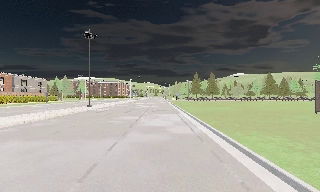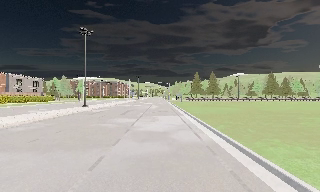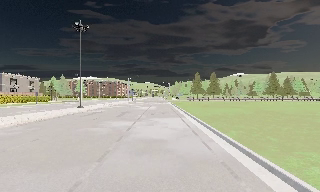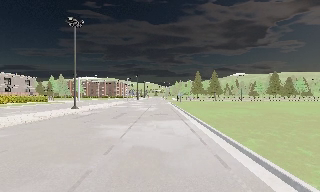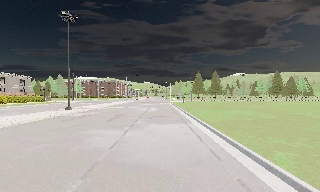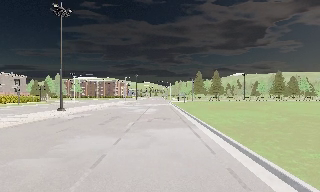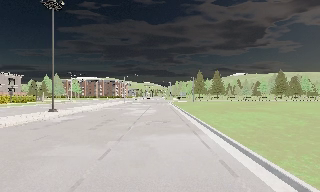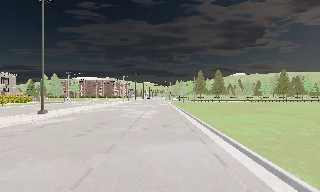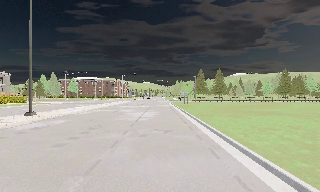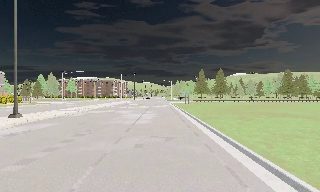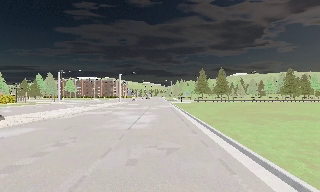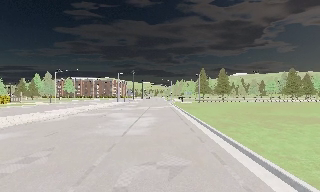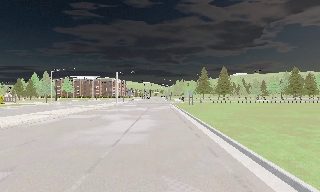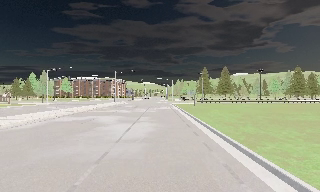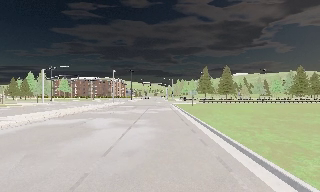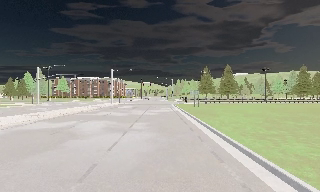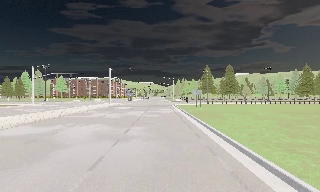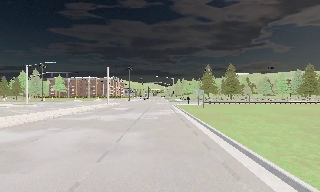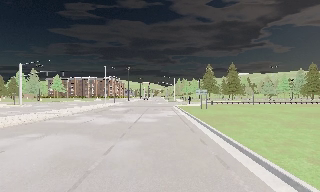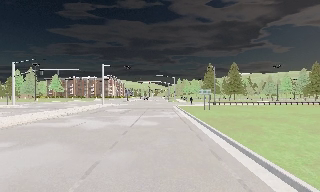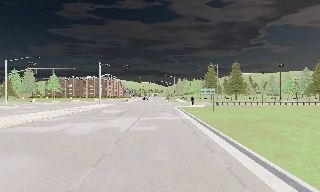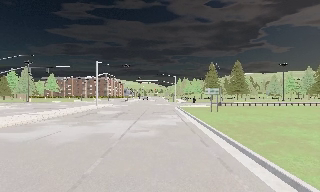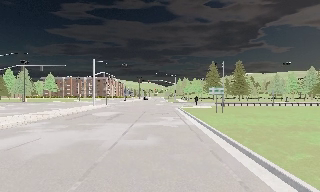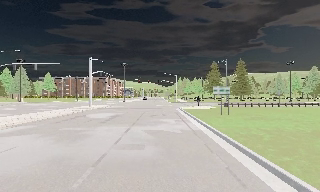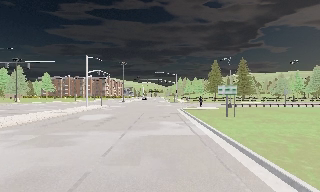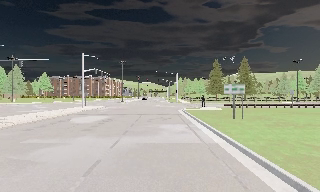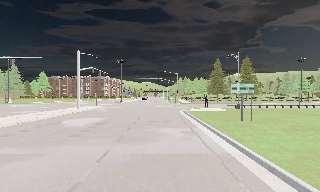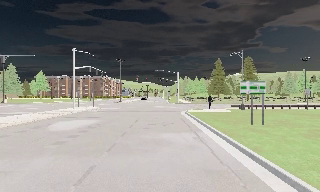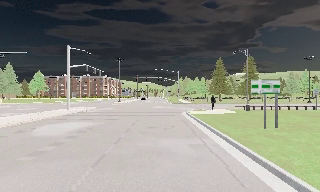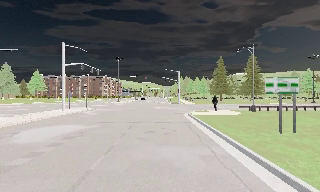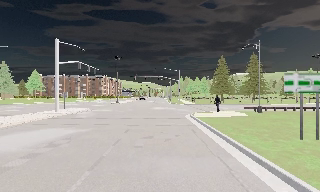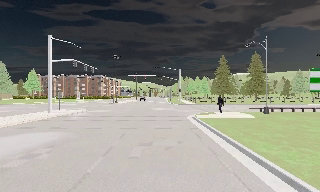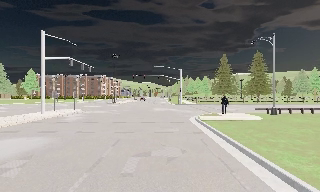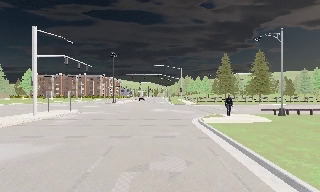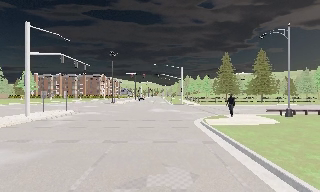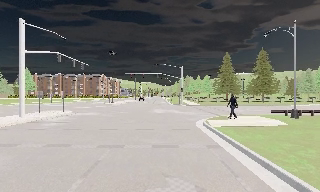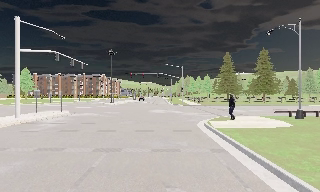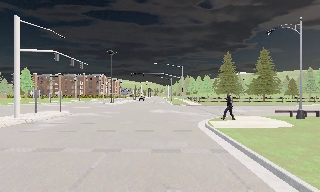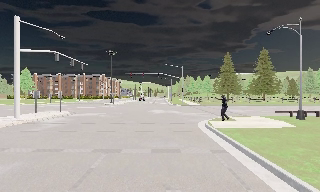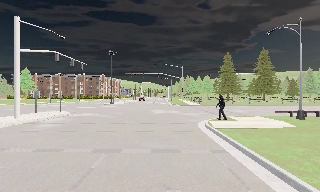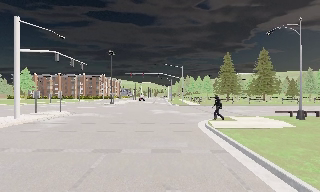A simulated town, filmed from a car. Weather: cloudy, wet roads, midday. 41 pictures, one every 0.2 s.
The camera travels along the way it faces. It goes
forward.
0.0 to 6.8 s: The camera travels forward, about 45 m, so what stands in front looms larger.
6.8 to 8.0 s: The camera travels forward, about 1 m, so what stands in front looms larger. It loses speed.
The film runs forward here.
